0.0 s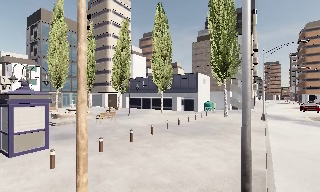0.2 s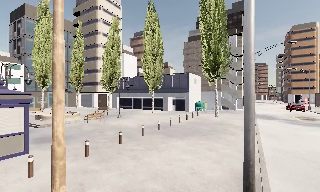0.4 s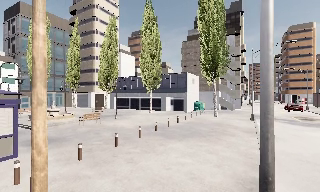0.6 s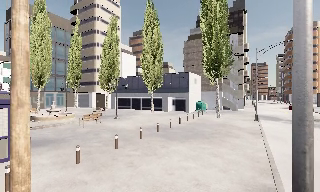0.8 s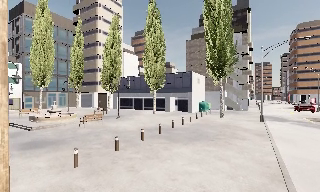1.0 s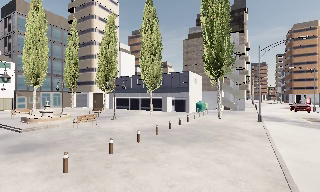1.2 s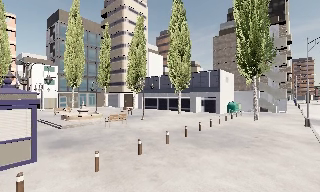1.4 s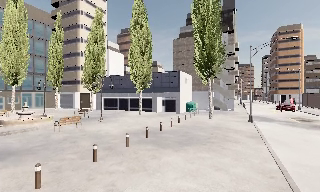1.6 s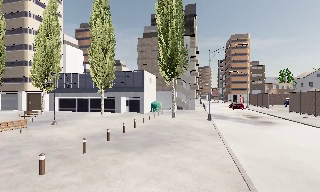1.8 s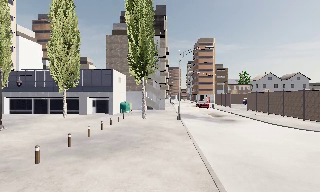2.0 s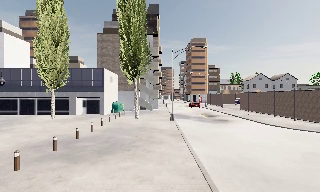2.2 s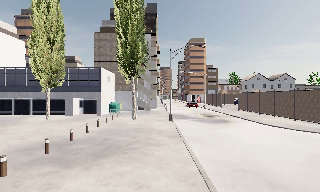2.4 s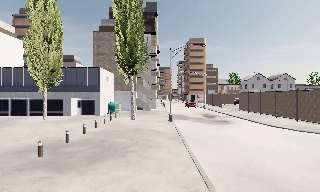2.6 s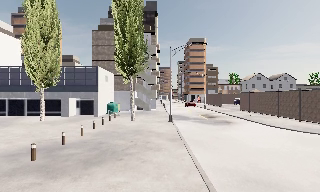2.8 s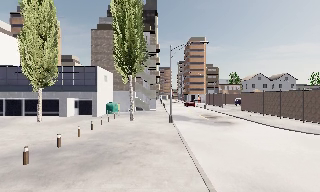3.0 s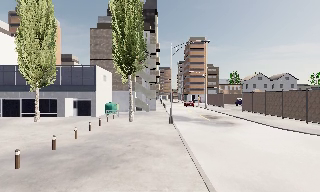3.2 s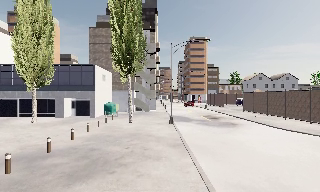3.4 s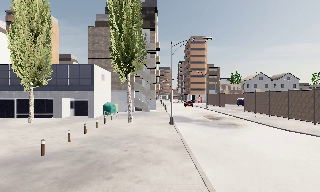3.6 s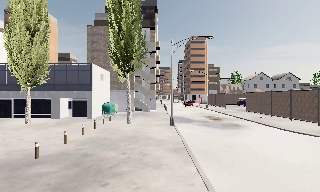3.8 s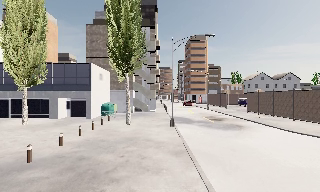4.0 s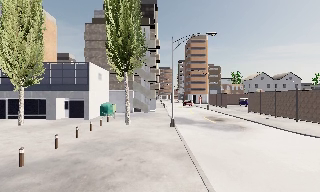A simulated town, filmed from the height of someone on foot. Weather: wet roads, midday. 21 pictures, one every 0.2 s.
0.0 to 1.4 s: The camera travels forward, about 2.5 m, so what stands in front looms larger.
1.4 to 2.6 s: The scene slides to the left, as the camera pans about 25 degrees to its right. It travels forward, about 2 m, so what stands in front looms larger.
2.6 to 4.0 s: The camera travels forward, about 2.5 m, so what stands in front looms larger.
The film runs forward here.
